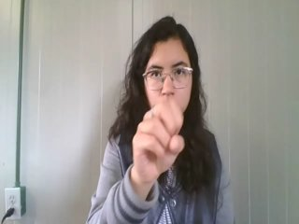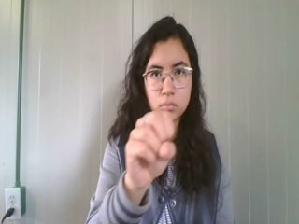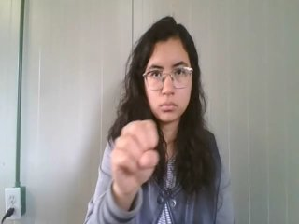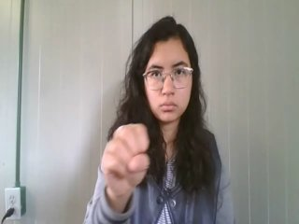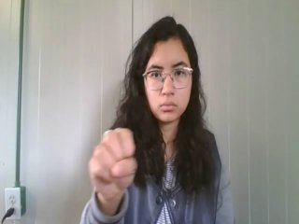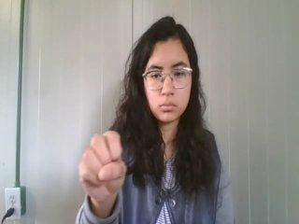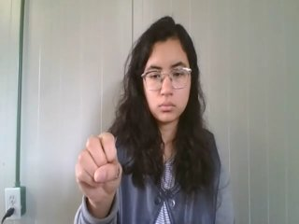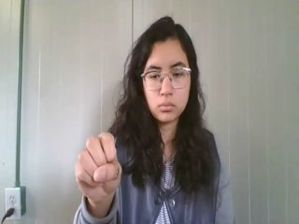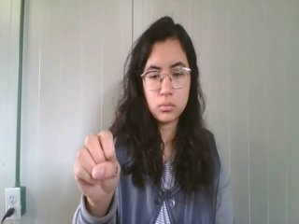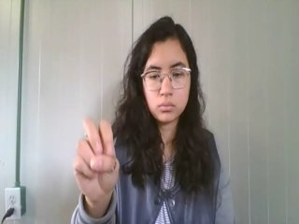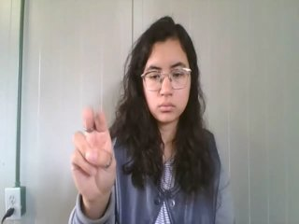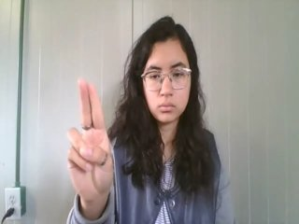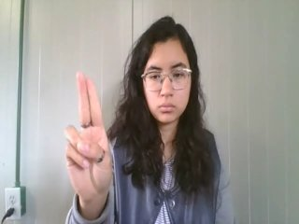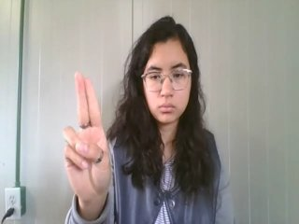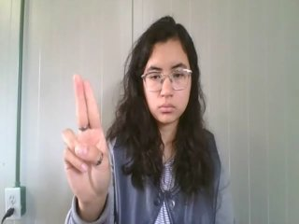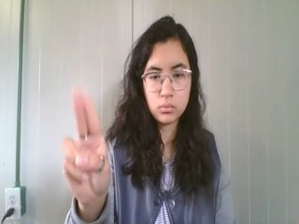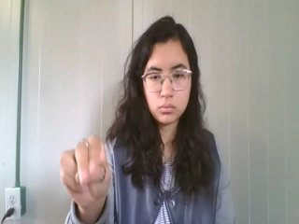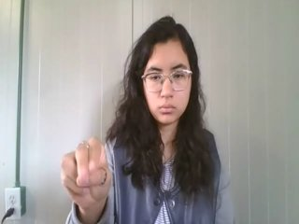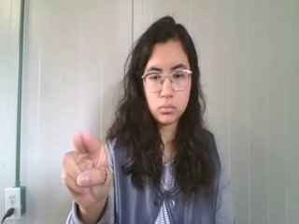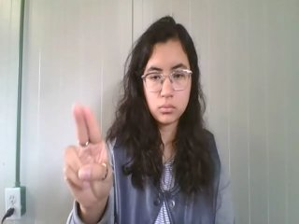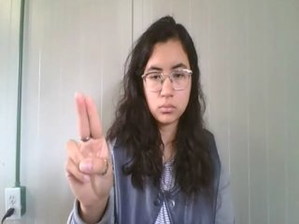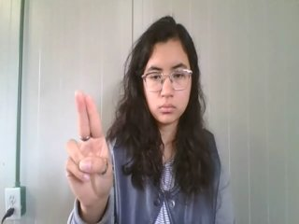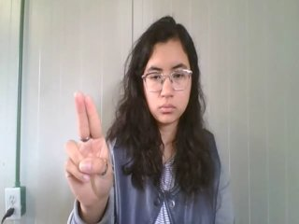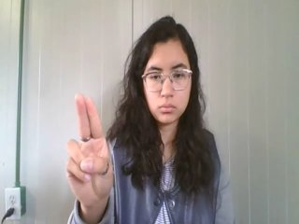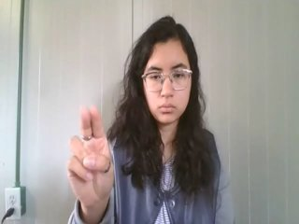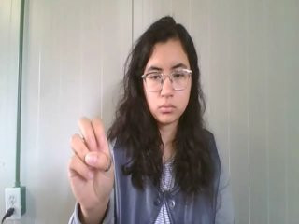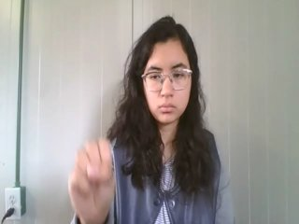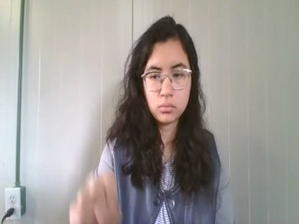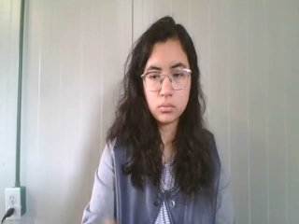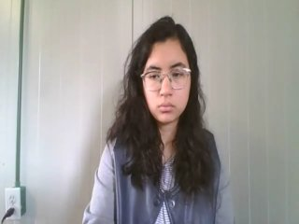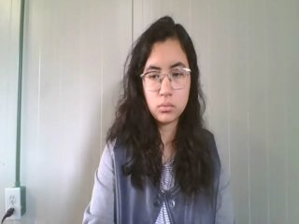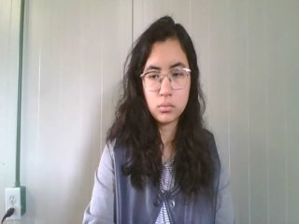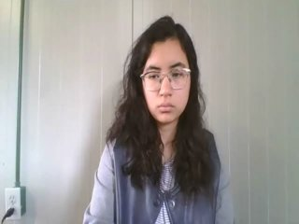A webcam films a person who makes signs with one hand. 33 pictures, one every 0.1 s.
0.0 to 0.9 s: Non-gesture.
1.0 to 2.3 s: Click with two fingers.
2.4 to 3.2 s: Non-gesture.
